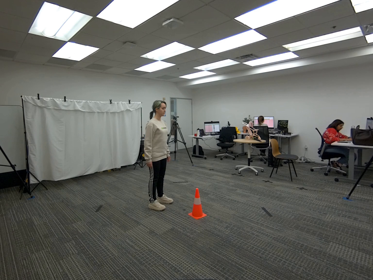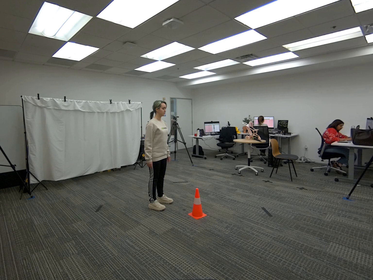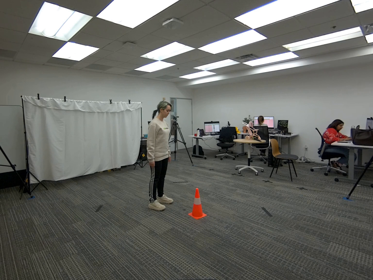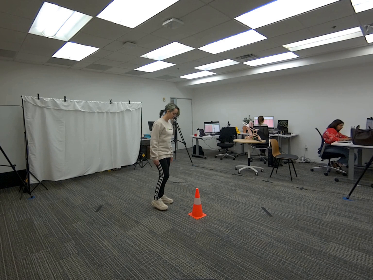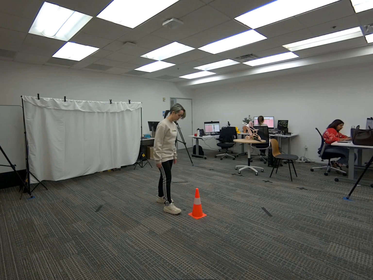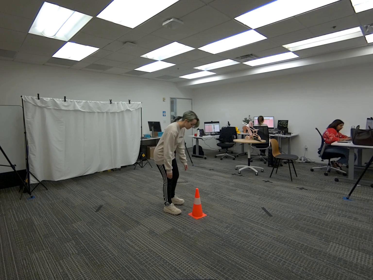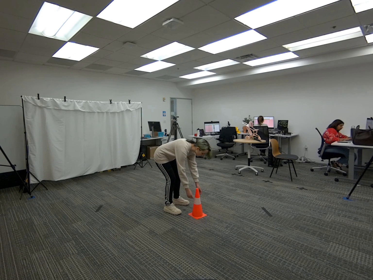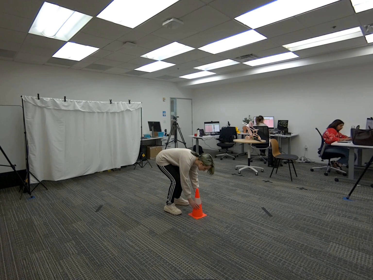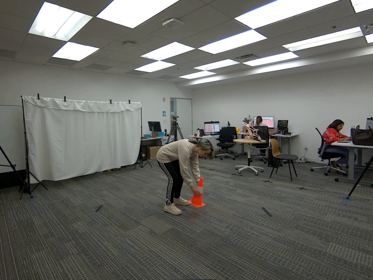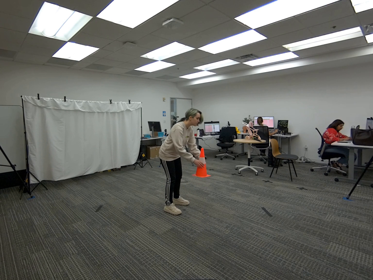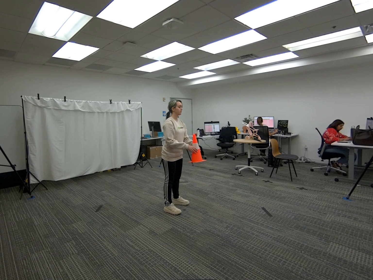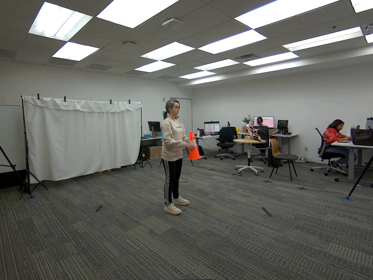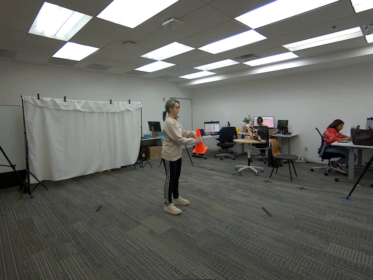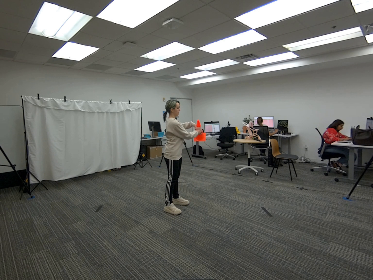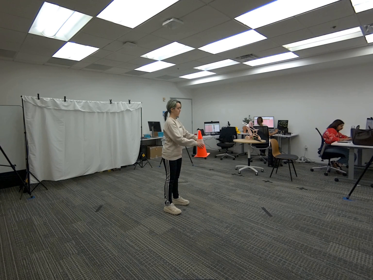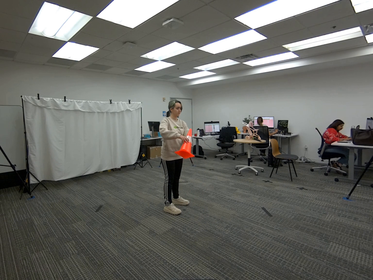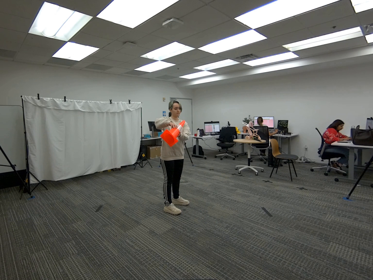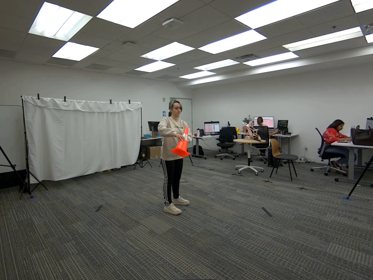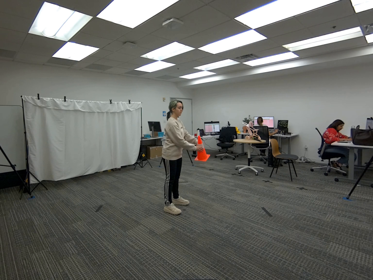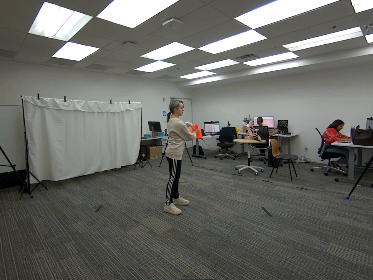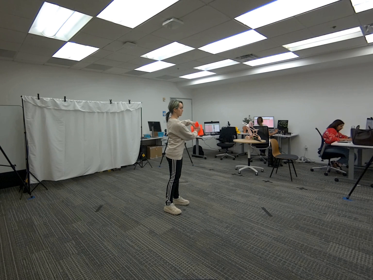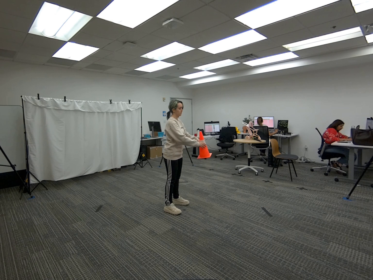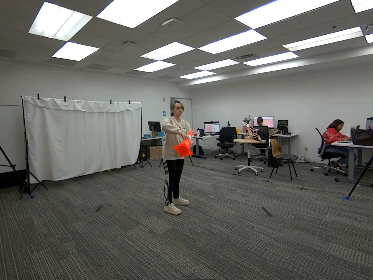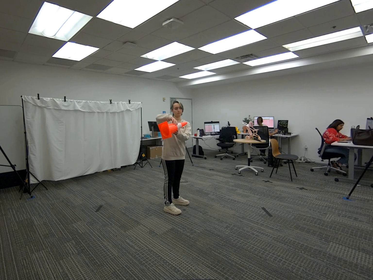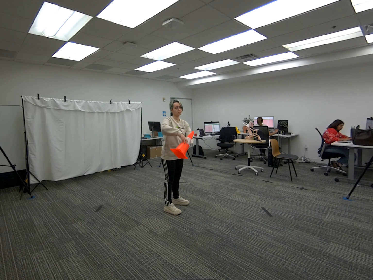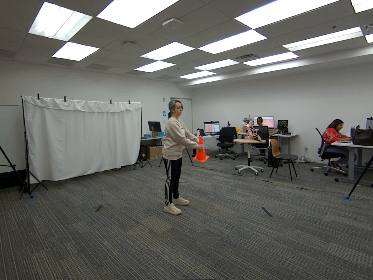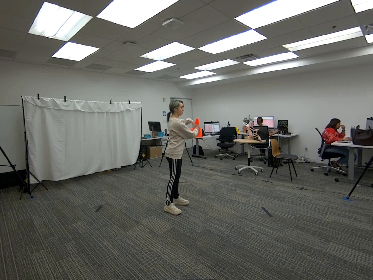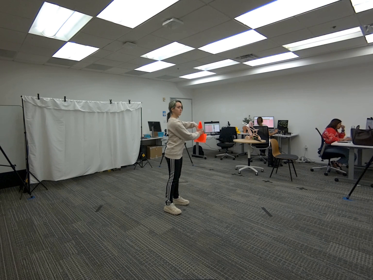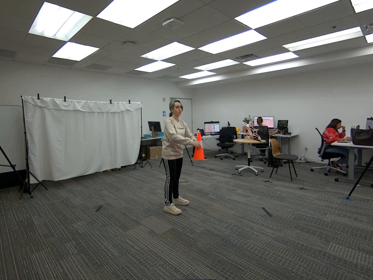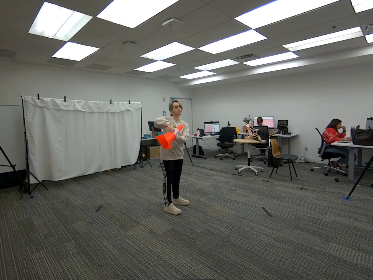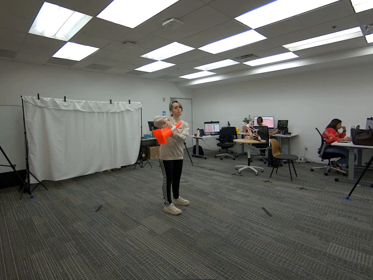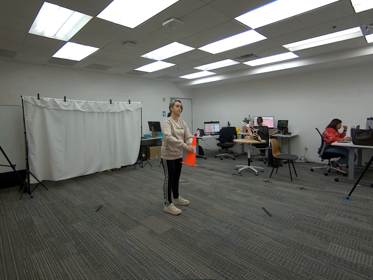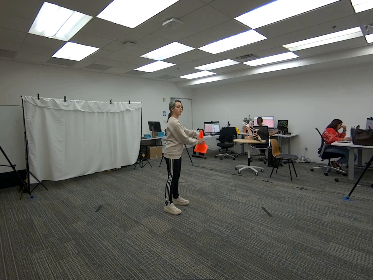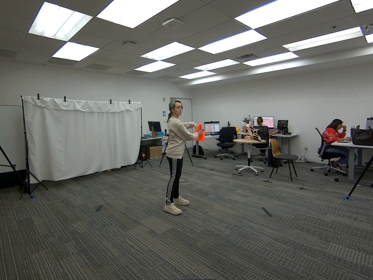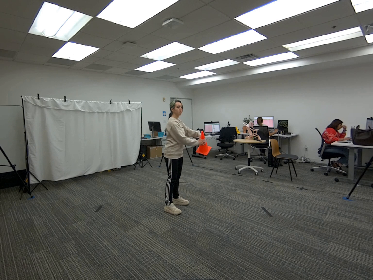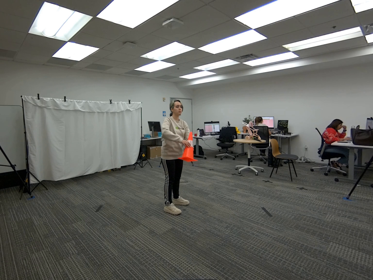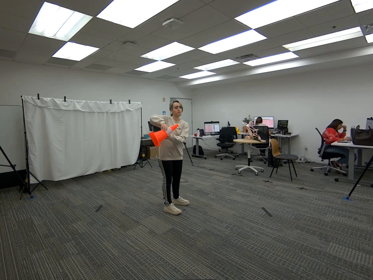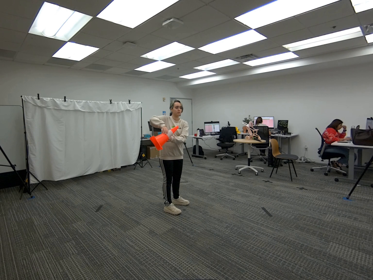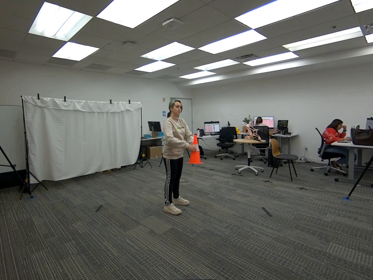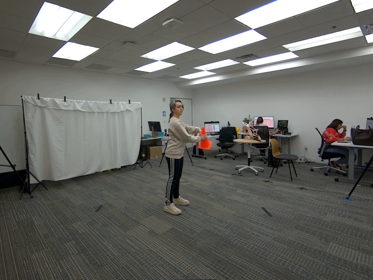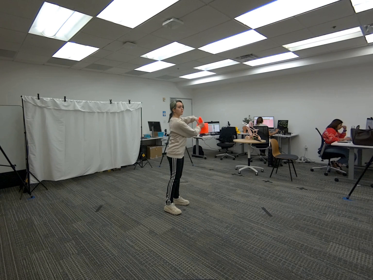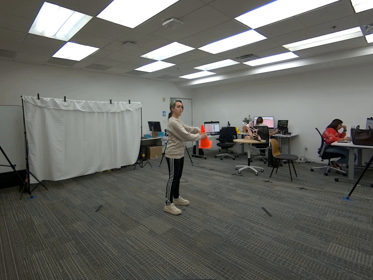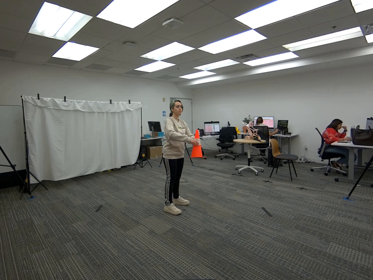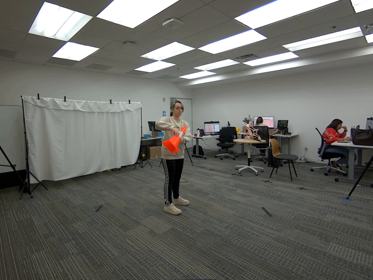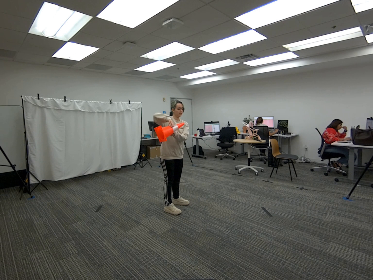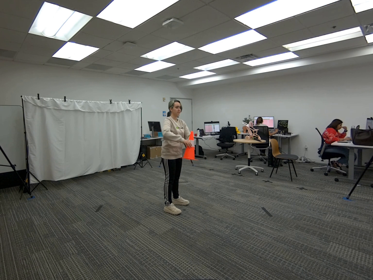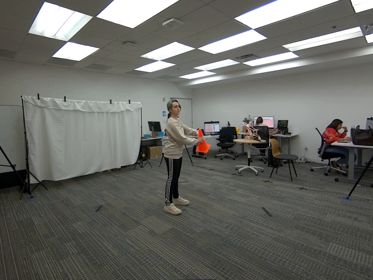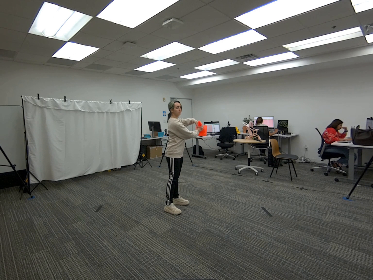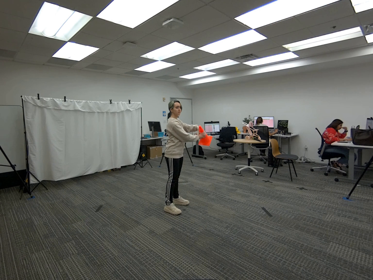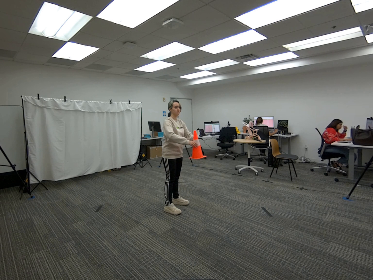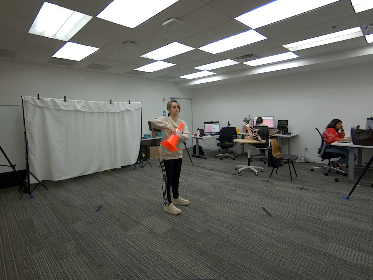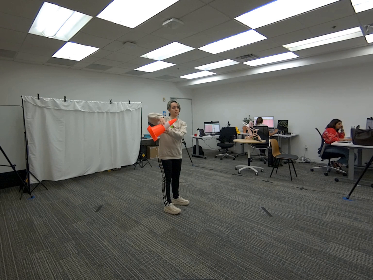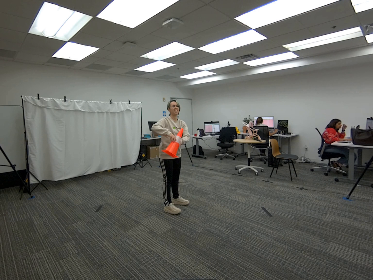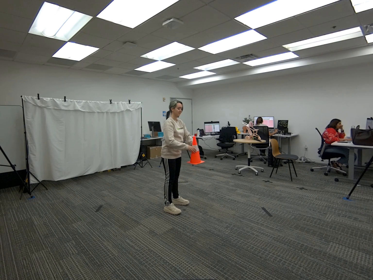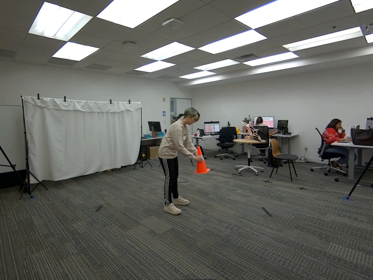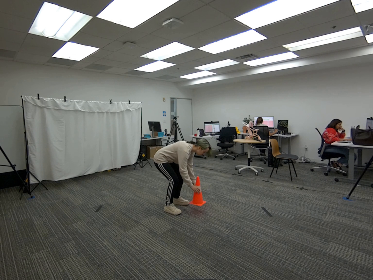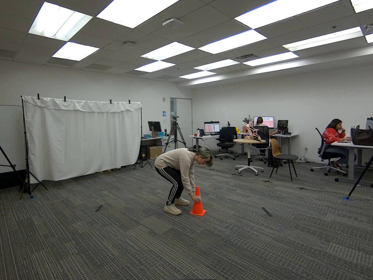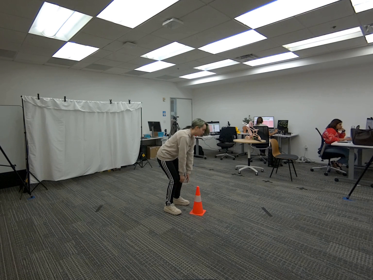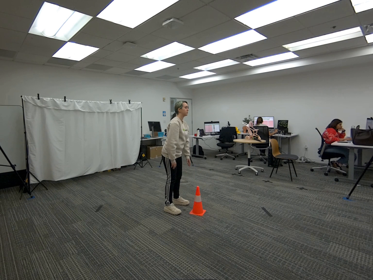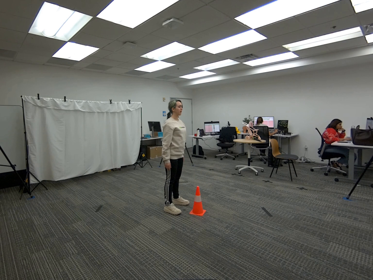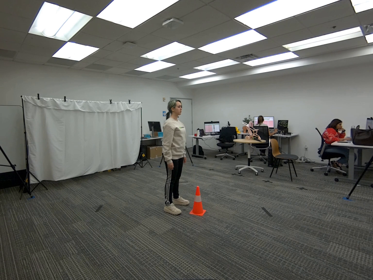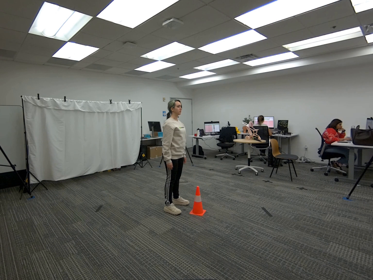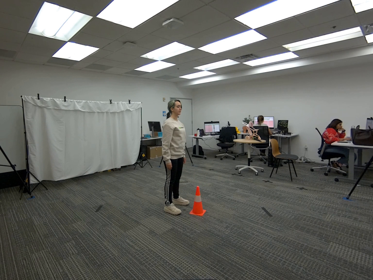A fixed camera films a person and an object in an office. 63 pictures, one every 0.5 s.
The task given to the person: Walk over to the traffic cone, pick up the cone with both hands, and proceed to swing the cone from side to side. Place cone back on the ground when finish.
